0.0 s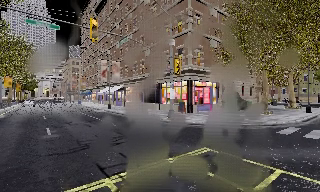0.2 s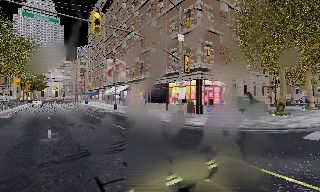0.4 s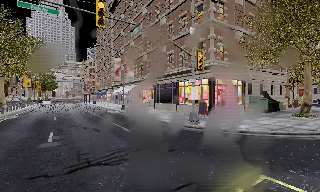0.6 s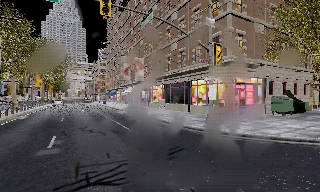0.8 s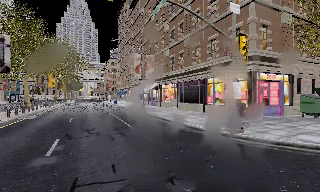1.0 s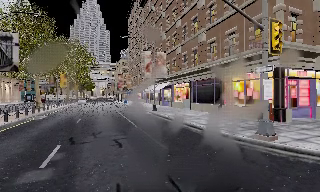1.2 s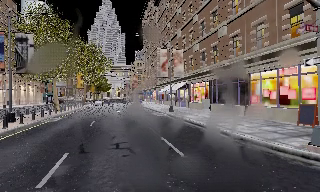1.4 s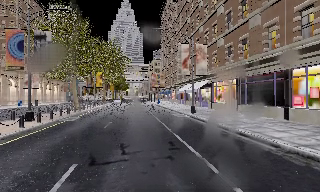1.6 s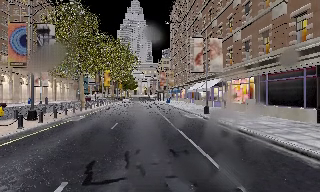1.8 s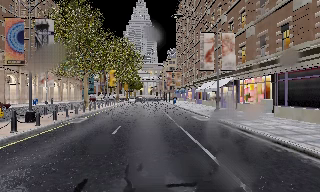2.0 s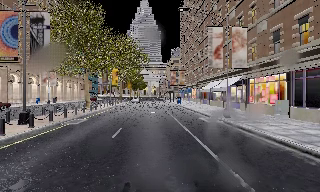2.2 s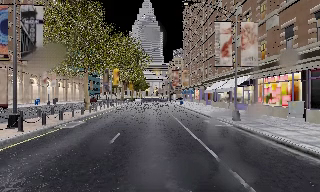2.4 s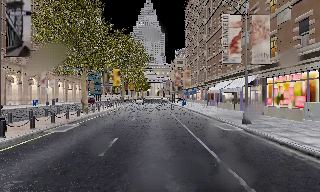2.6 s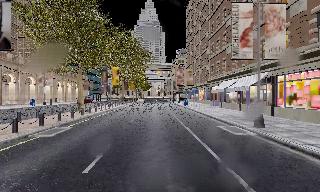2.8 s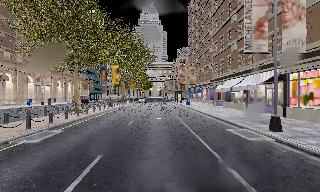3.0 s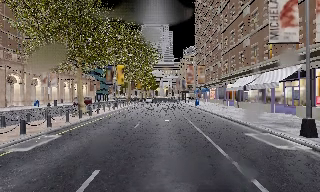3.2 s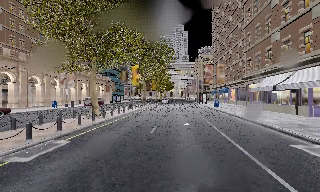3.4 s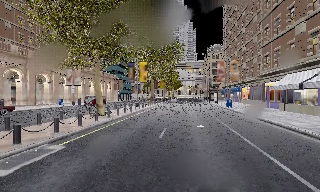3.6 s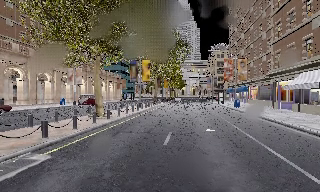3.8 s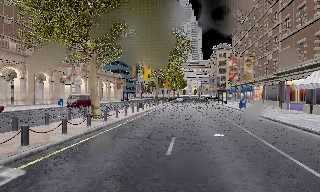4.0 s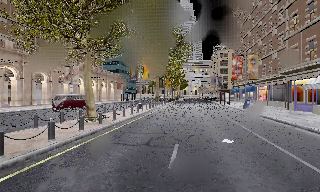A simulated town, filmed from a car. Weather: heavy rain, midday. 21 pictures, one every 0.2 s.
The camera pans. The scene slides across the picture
to the right.
The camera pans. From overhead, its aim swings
counterclockwise.
0.0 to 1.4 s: The camera swings to its left by about 25 degrees, and the scene slides to the right. It travels forward, about 7 m, so what stands in front looms larger.
1.4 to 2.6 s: The camera travels forward, about 6 m, so what stands in front looms larger.
2.6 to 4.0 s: The camera swings to its left by about 15 degrees, and the scene slides to the right. It travels forward, about 7 m, so what stands in front looms larger.
The film runs forward here.
